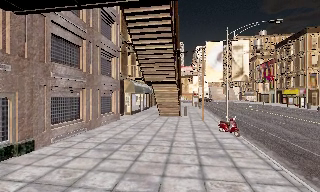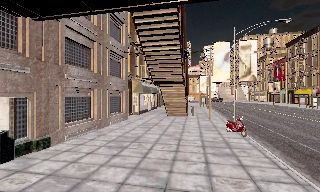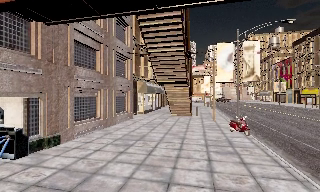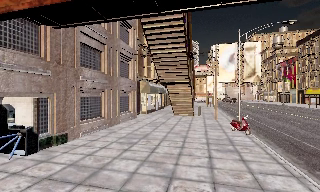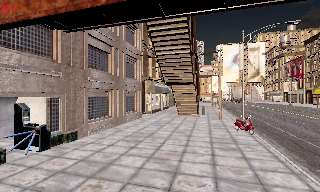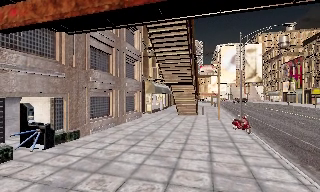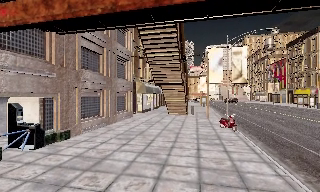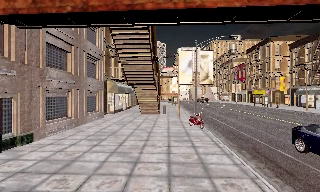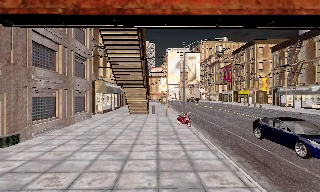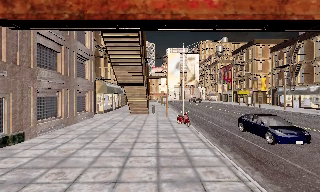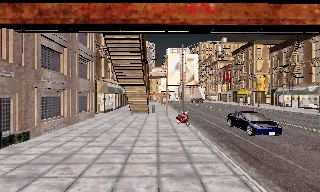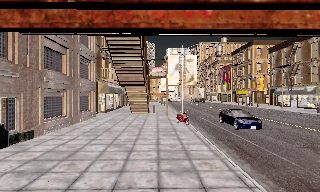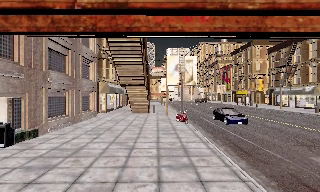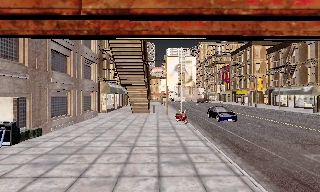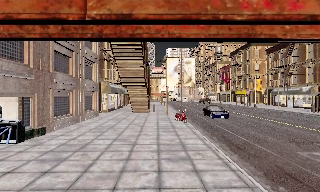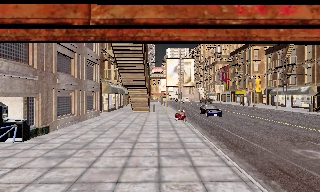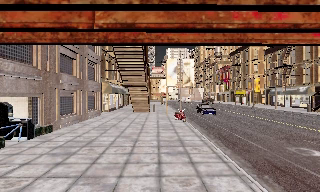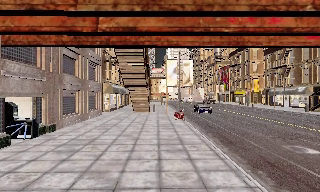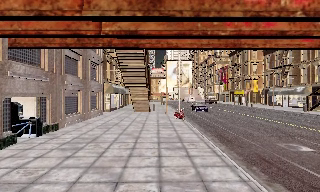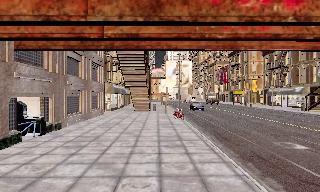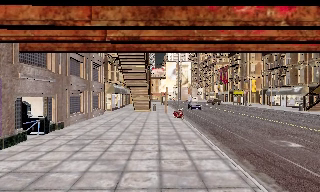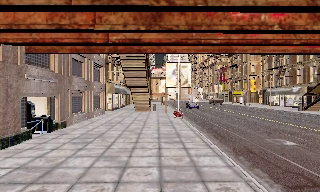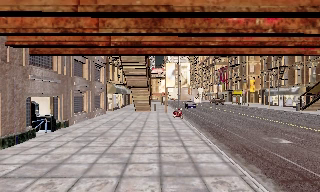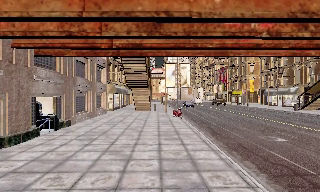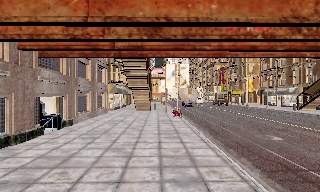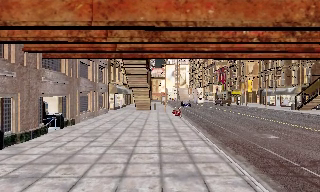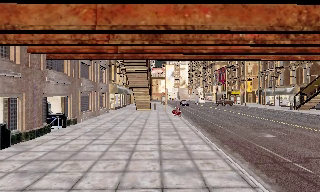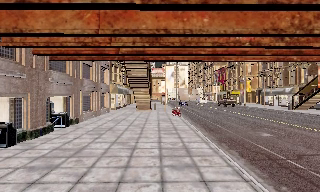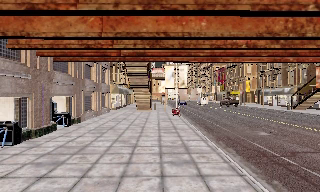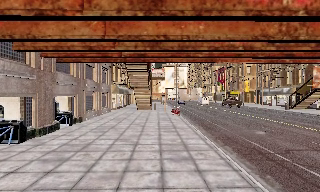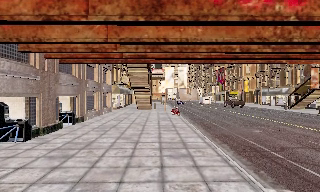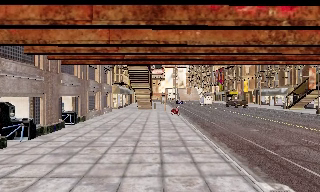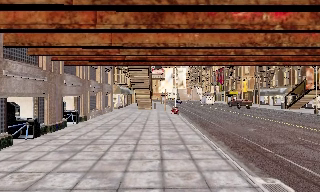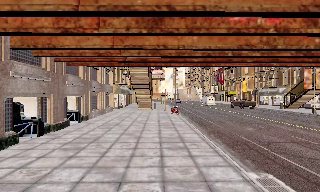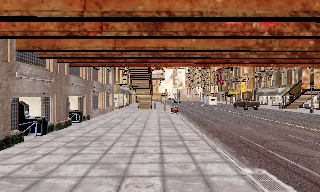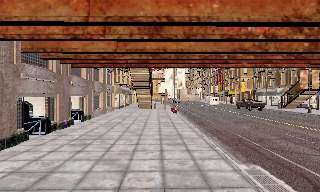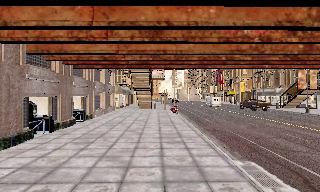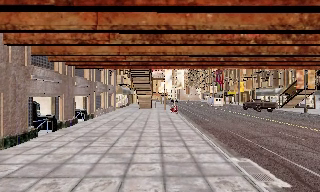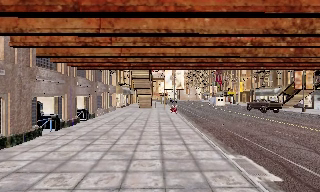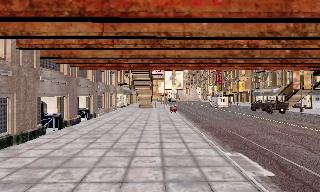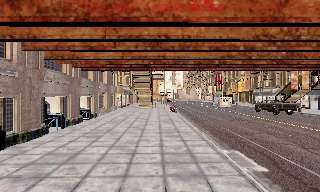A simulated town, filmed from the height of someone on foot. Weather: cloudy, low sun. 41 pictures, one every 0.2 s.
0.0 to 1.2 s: The camera travels backward, about 2 m, so what stands in front gets smaller.
1.2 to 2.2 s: The camera pans to its right, which is clockwise from overhead, by about 15 degrees. It travels backward, about 1.5 m, so what stands in front gets smaller.
2.2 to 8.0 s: The camera travels backward, about 10 m, so what stands in front gets smaller.
The film runs backward here.
